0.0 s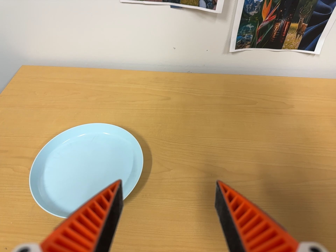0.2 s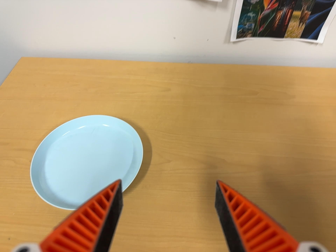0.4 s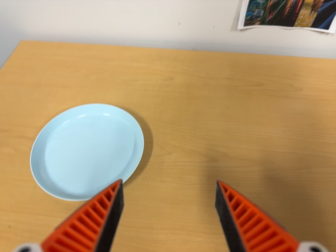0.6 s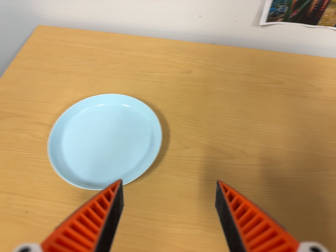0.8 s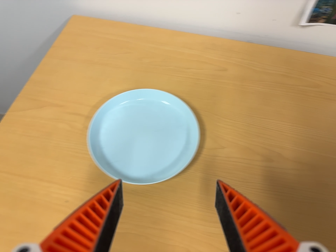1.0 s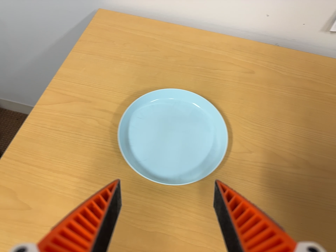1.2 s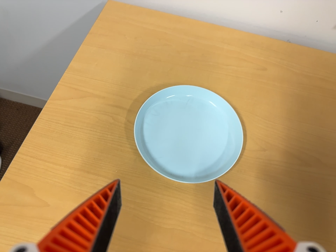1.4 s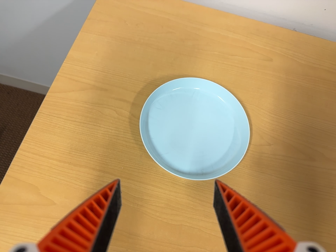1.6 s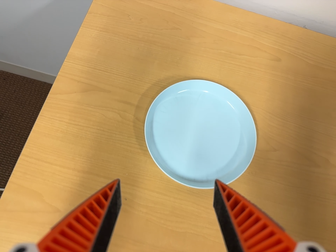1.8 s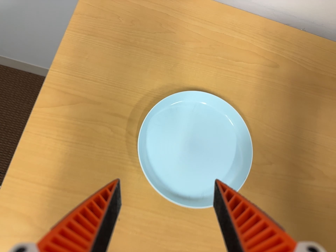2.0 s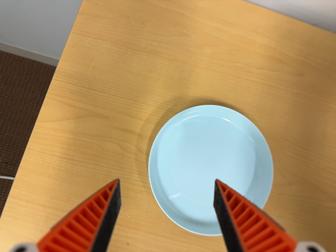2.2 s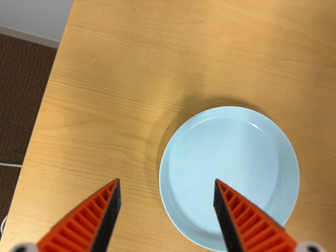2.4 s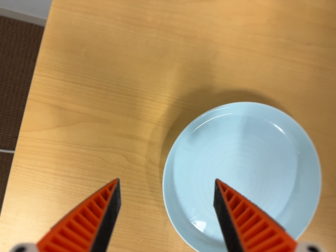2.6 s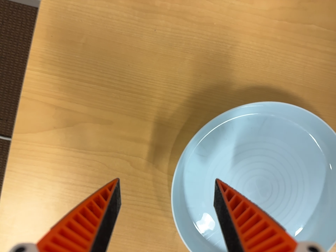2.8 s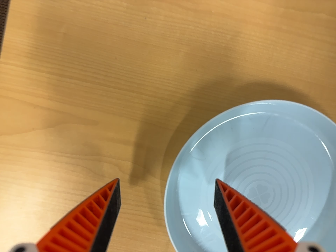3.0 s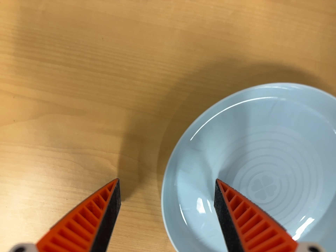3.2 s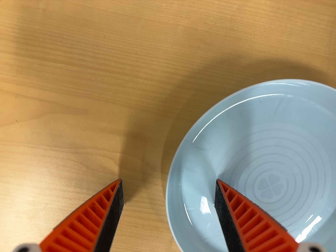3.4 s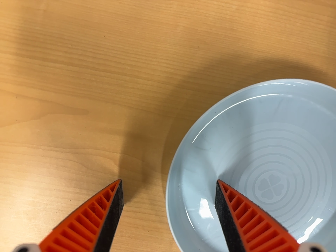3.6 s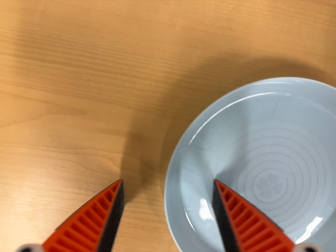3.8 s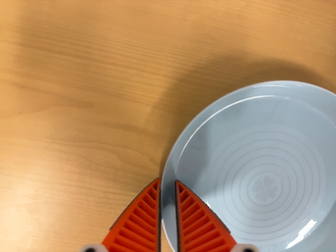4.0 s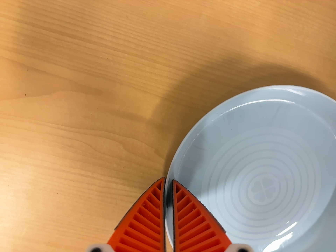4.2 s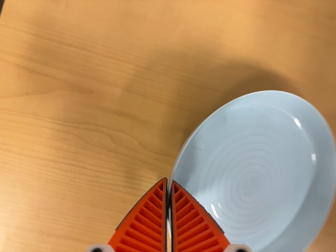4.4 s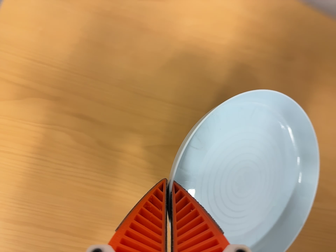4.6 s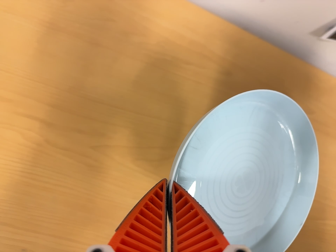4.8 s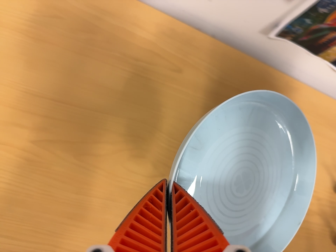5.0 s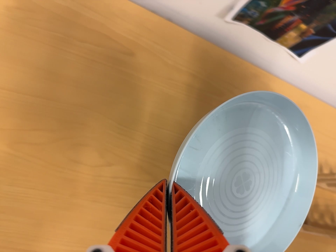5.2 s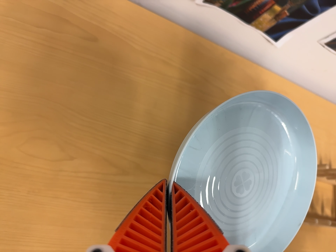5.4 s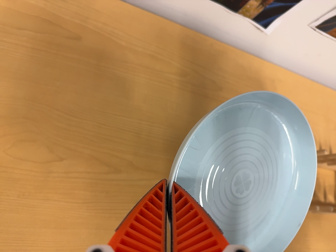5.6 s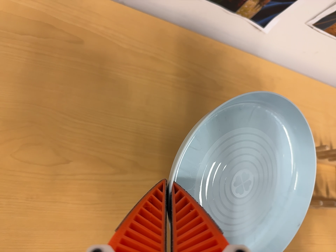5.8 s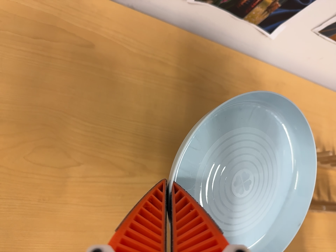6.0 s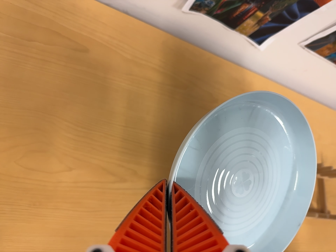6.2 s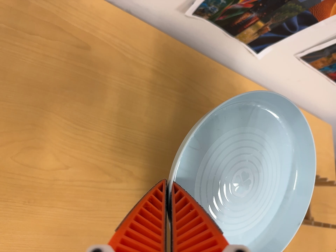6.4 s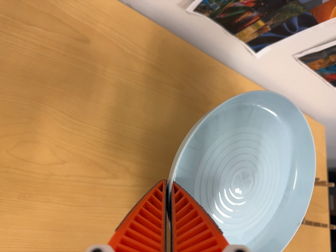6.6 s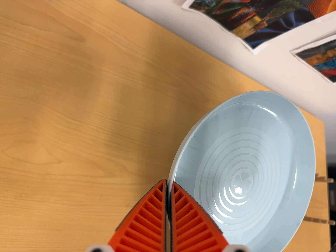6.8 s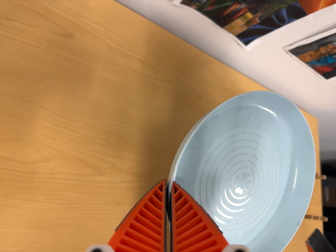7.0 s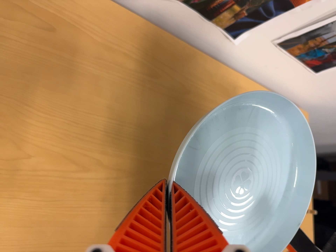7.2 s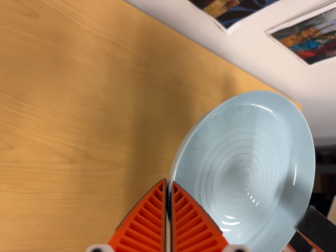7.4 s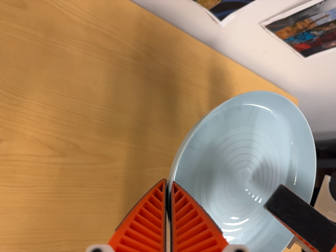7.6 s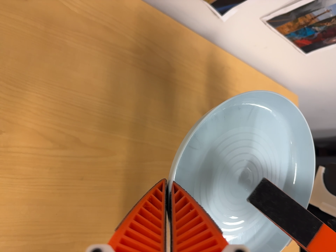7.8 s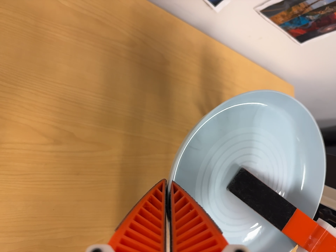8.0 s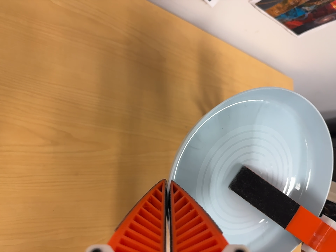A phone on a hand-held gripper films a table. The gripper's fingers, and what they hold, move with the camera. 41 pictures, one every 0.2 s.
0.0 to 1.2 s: The camera travels to its left, about 16 cm, so close, fixed things drift to the right. Its aim tips toward the bottom of its view by about 15 degrees. It rolls about its line of sight by about 10 degrees, and the scene rotates clockwise.
1.2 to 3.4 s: The camera travels toward the top of its view and forward, about 36 cm. Its aim tips toward the bottom of its view by about 40 degrees.
3.4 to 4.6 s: The scene slides to the left, as the camera pans about 15 degrees to its right. It travels backward and toward the bottom of its view, about 18 cm, so what stands in front gets smaller. Its aim tips toward the top of its view by about 20 degrees.
4.6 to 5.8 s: The camera travels to its right, about 14 cm, so close, fixed things drift to the left. It rolls about its line of sight by about 10 degrees, and the scene rotates counterclockwise.
5.8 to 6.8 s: The camera shifts only a little, or ends up much as it began.
6.8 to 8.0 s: The camera travels to its right, about 5 cm, so close, fixed things drift to the left.
The film runs forward here.
